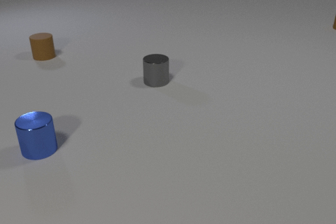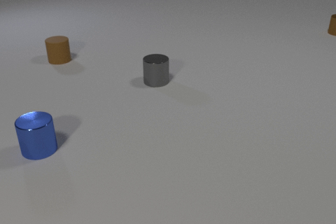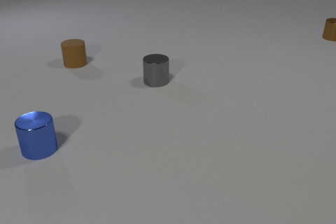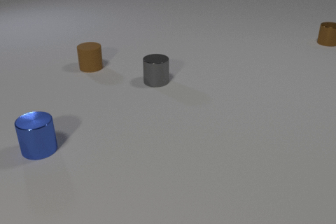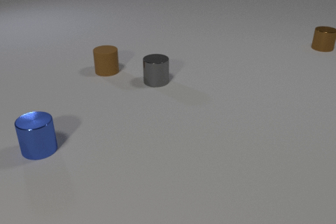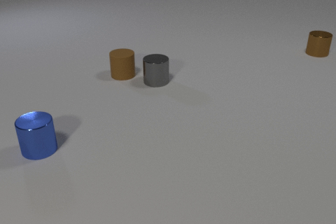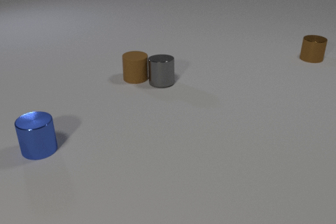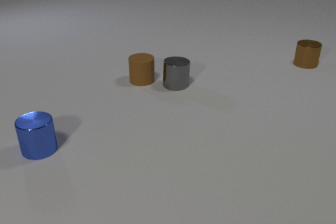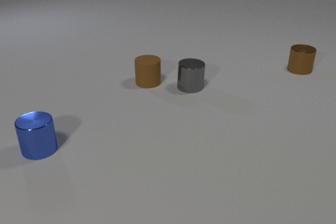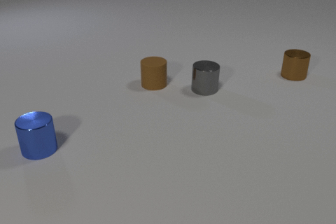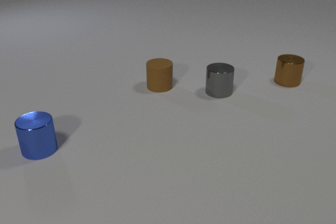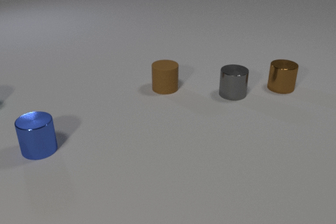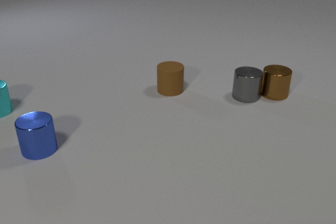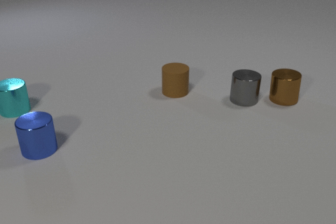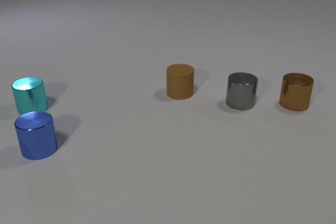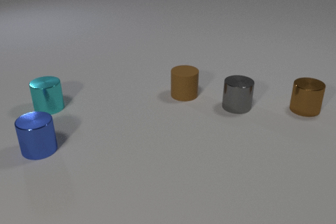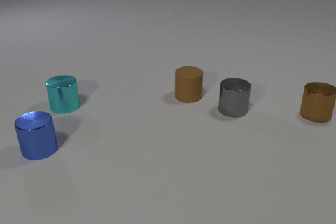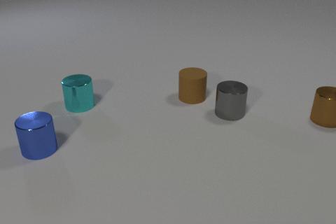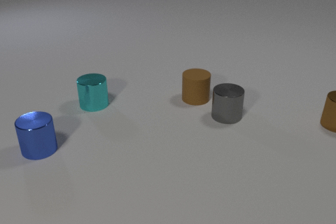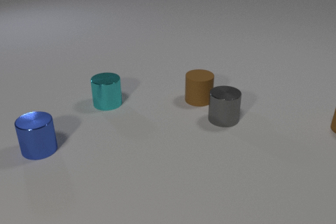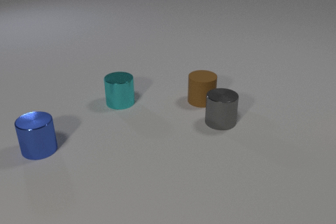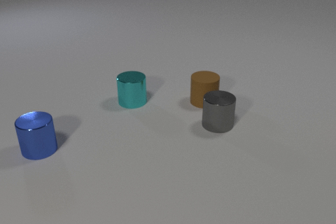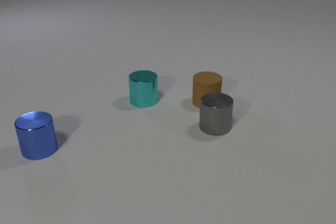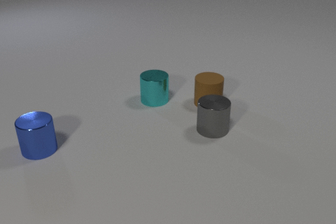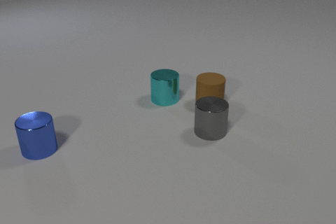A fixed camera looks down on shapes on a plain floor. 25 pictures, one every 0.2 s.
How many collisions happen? 2.
How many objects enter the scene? 1.
Are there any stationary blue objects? yes.
0.0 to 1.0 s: The brown rubber cylinder slides to the right and toward the camera. The brown metal cylinder slides toward the camera.
1.0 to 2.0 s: The brown rubber cylinder slides to the right and toward the camera. The gray metal cylinder slides to the right. The brown metal cylinder slides toward the camera. The brown rubber cylinder and the gray metal cylinder collide.
2.0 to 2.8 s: The brown rubber cylinder slides to the right and toward the camera. The gray metal cylinder slides to the right and toward the camera. The brown metal cylinder slides toward the camera. The cyan metal cylinder comes in at the left edge, slides to the right. The gray metal cylinder and the brown metal cylinder collide.
2.8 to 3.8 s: The brown rubber cylinder slides to the right and toward the camera. The gray metal cylinder slides toward the camera and to the left. The brown metal cylinder slides to the right and toward the camera. The cyan metal cylinder slides to the right.
3.8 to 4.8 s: The brown rubber cylinder slides to the right and toward the camera. The gray metal cylinder slides toward the camera and to the left. The brown metal cylinder leaves at the right edge. The cyan metal cylinder slides to the right.
